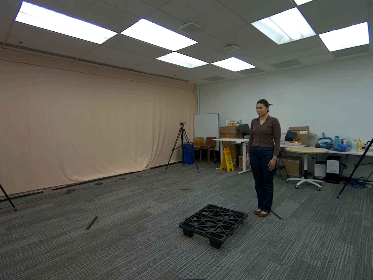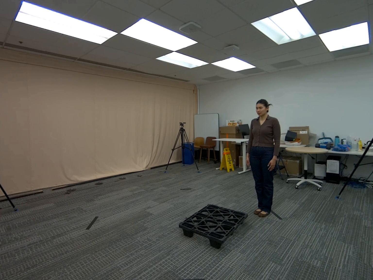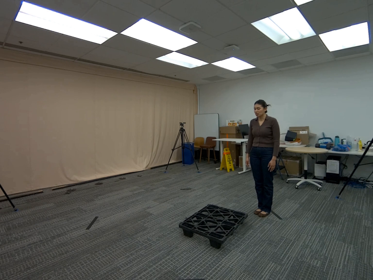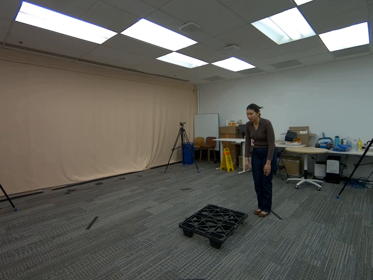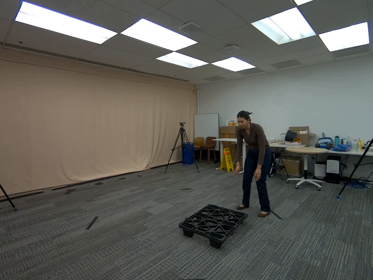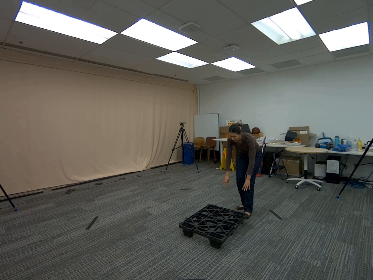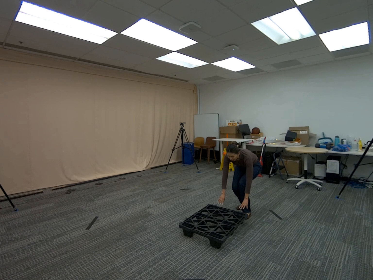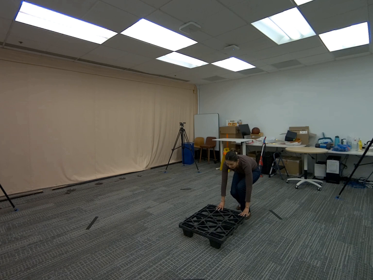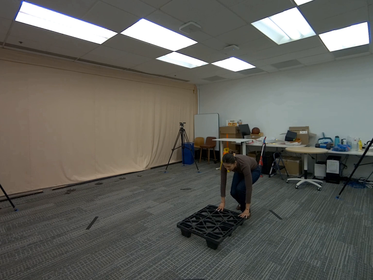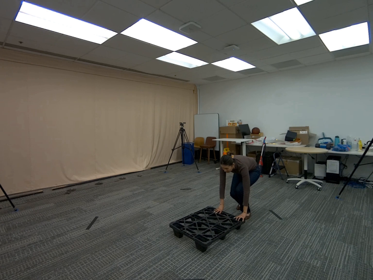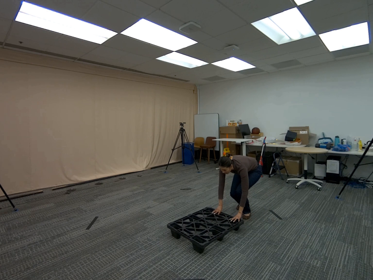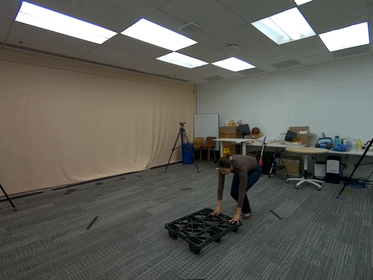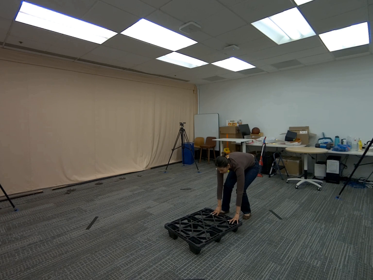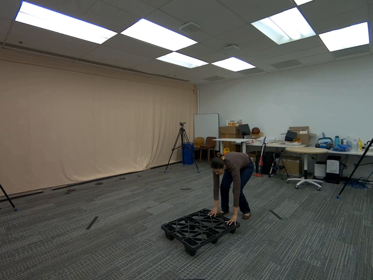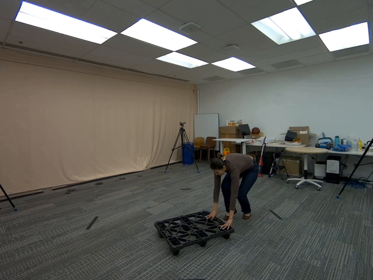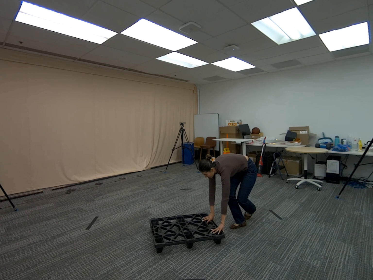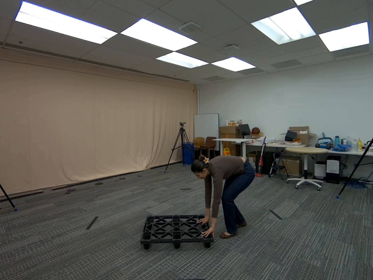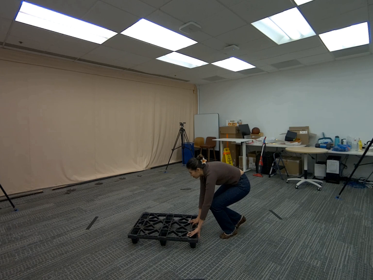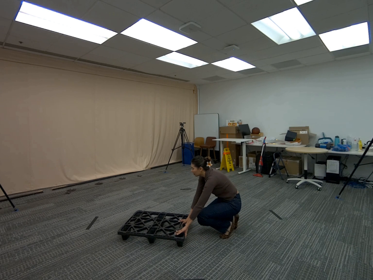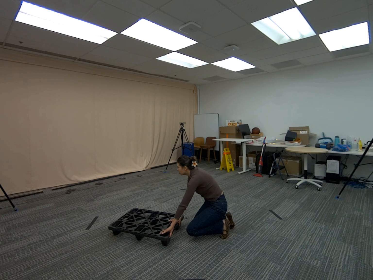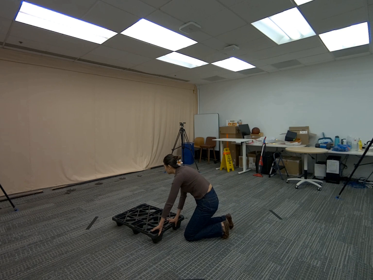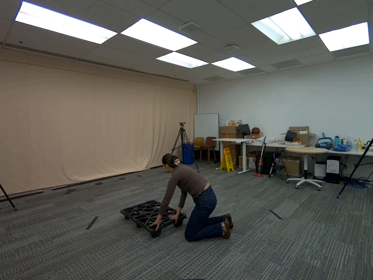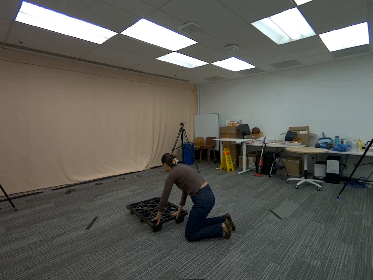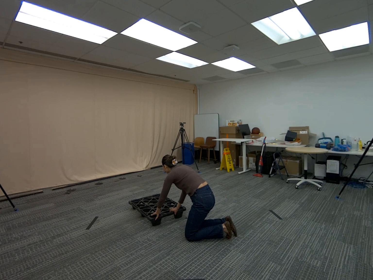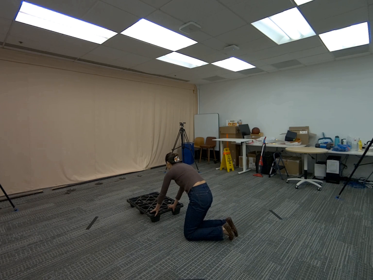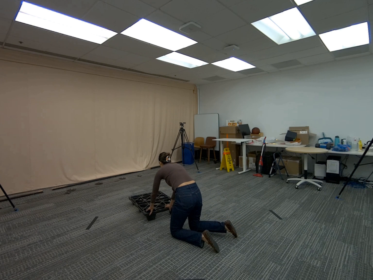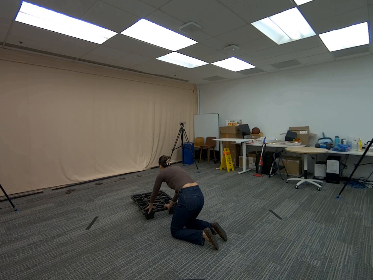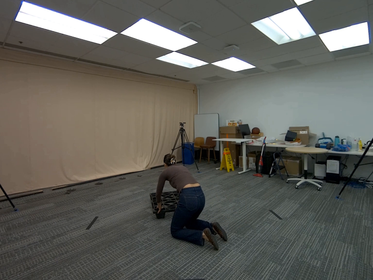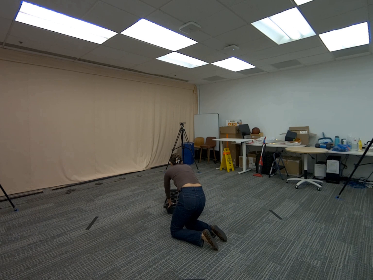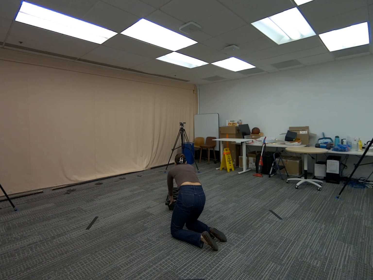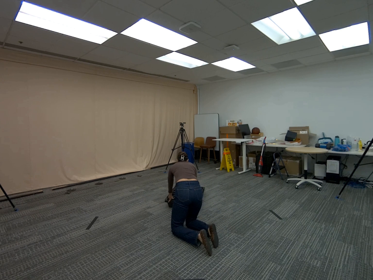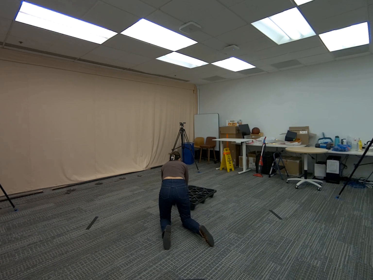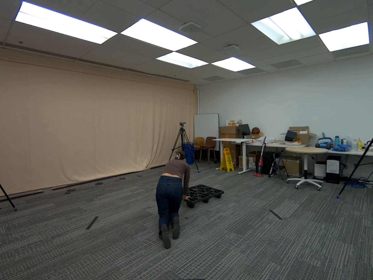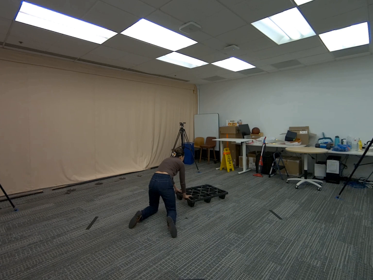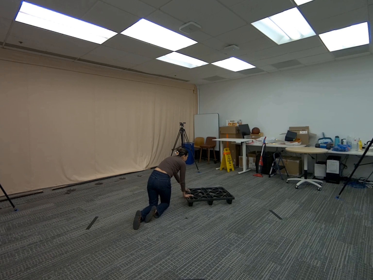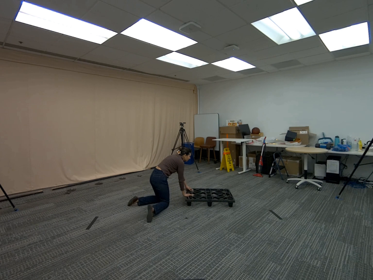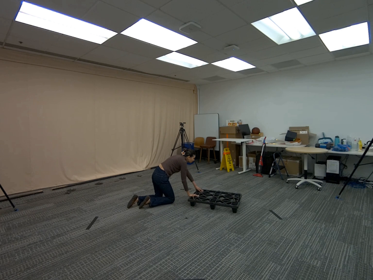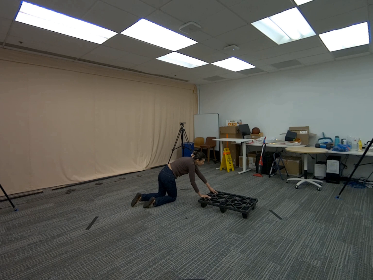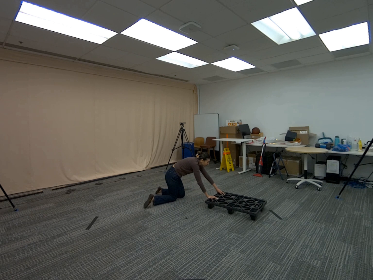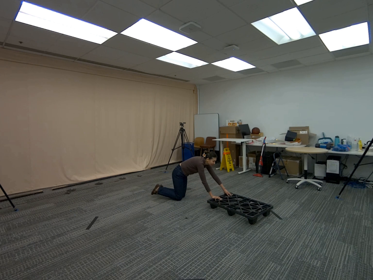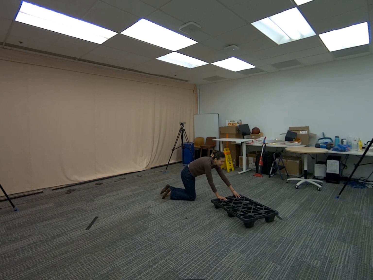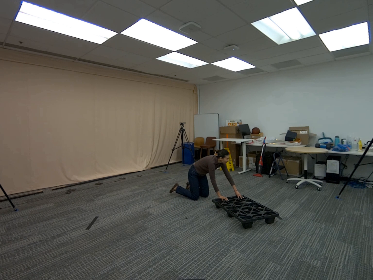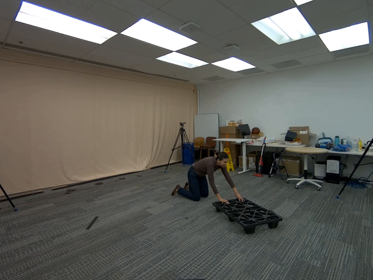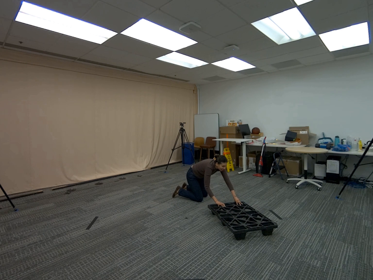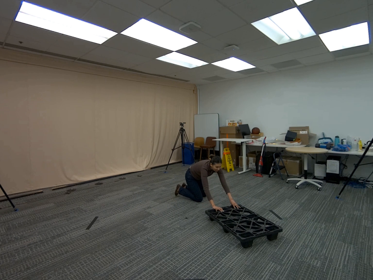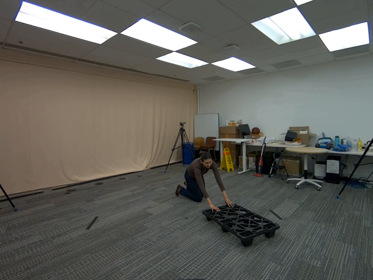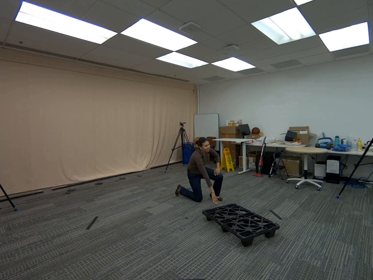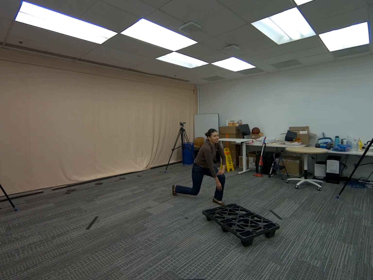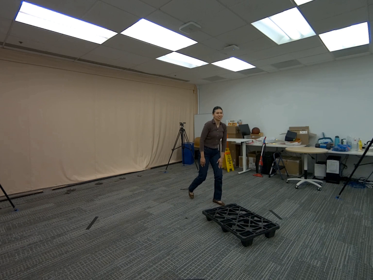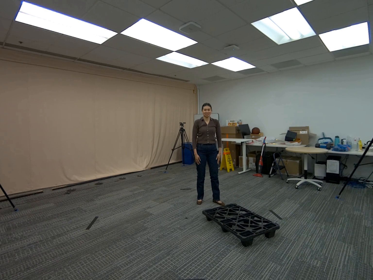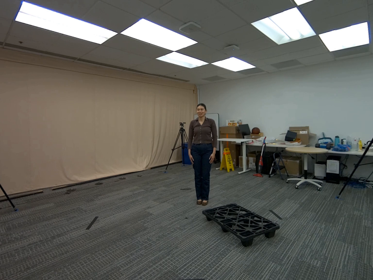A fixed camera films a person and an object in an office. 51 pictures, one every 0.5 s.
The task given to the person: Walk over to the platform on the ground and push the platform away from you.
